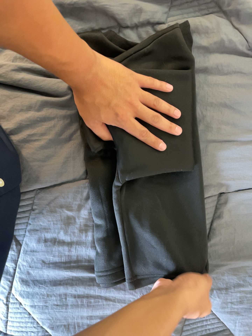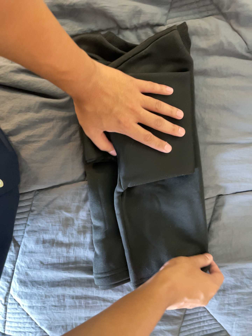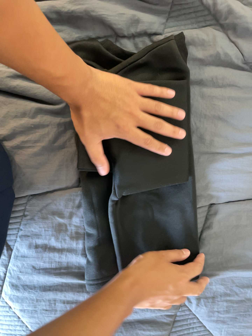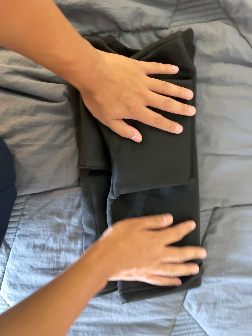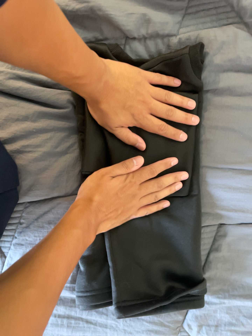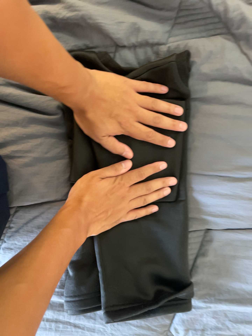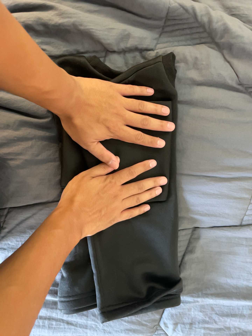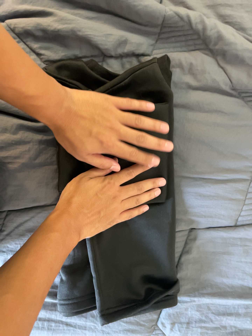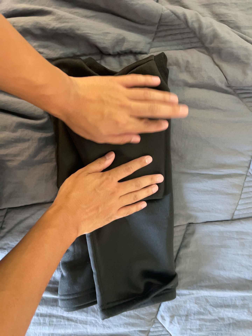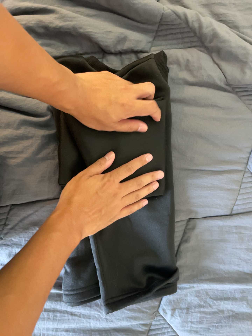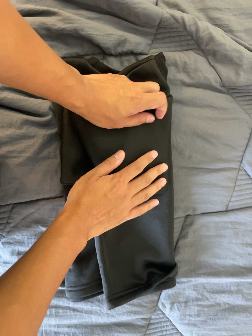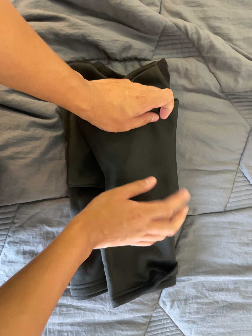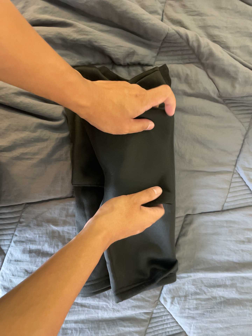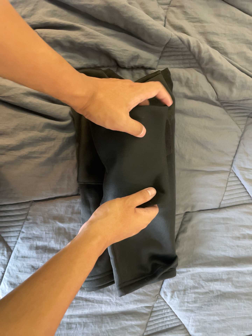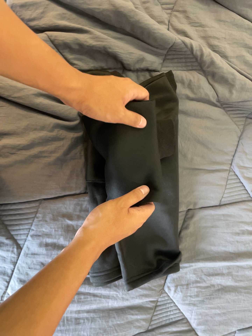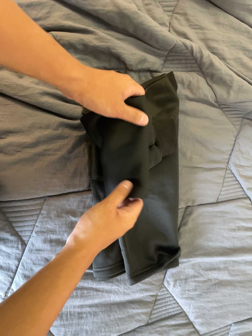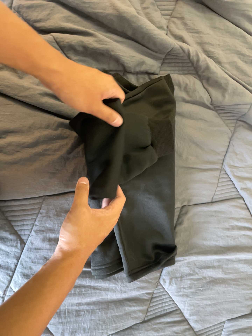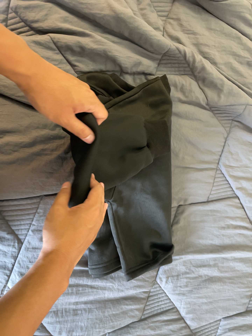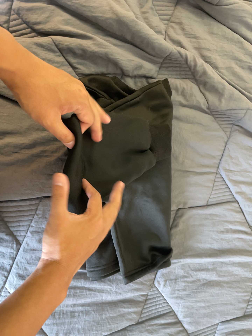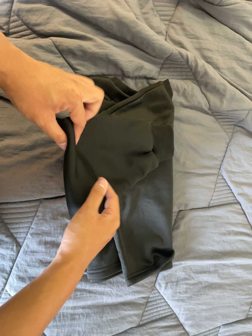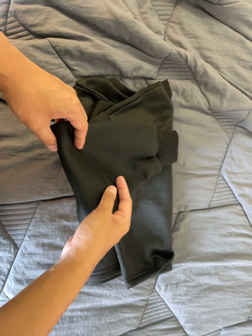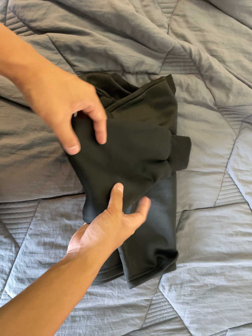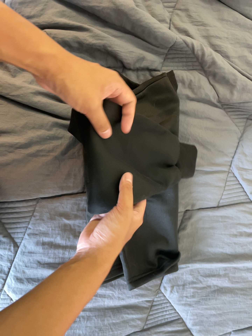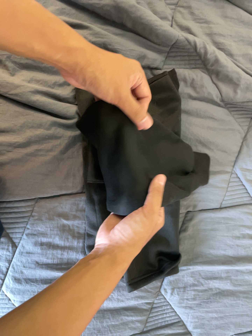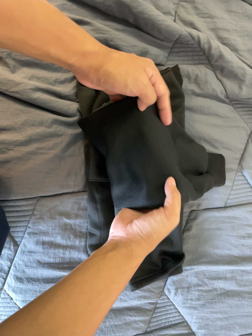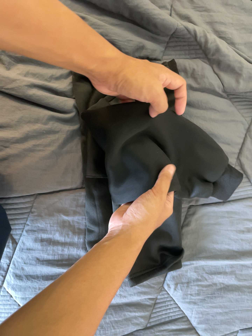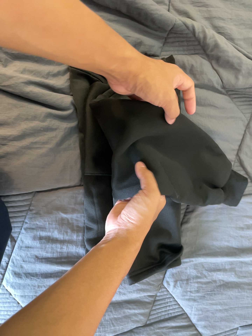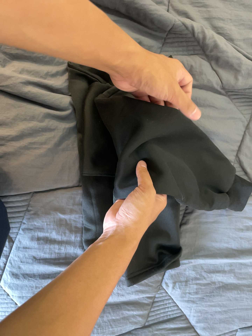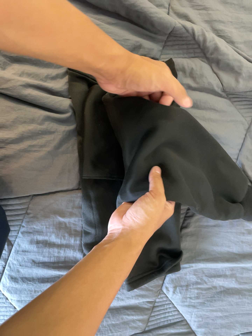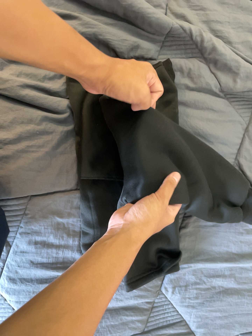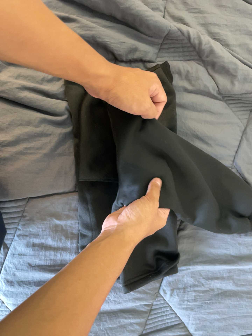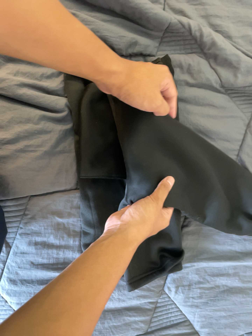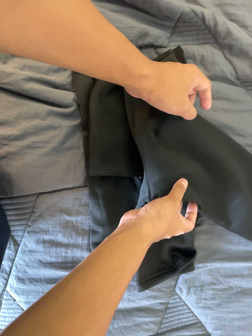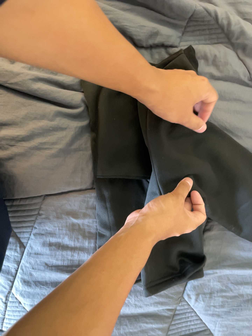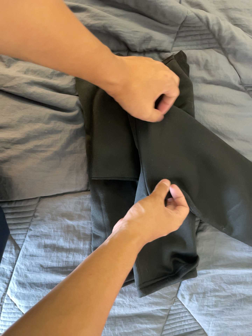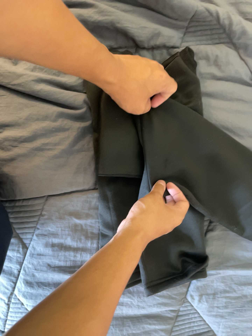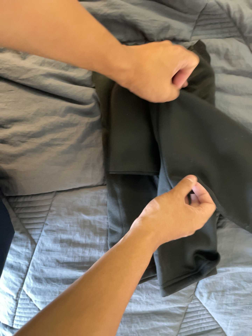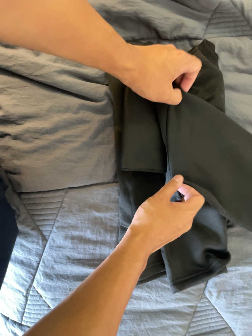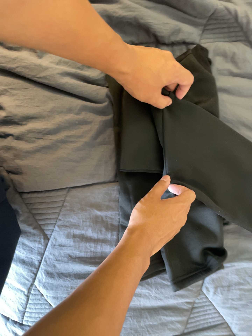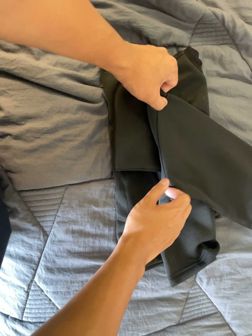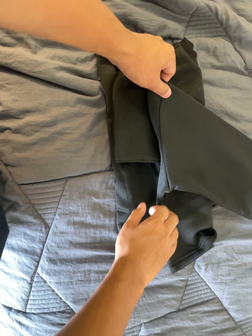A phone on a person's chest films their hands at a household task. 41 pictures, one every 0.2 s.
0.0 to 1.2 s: The camera travels toward the top of its view and to its right, about 8 cm, so close, fixed things drift downward.
1.2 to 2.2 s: The camera travels to its left and backward, about 9 cm.
2.2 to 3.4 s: The camera pans to its right by about 10 degrees. It travels to its left and backward, about 14 cm.
3.4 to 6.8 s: The camera pans to its left by about 10 degrees. It travels forward and to its right, about 12 cm, so what stands in front looms larger.
6.8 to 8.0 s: The camera travels to its left, about 9 cm.
The film runs backward here.
